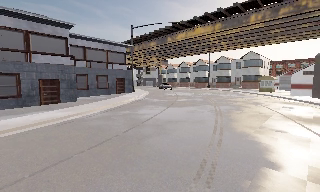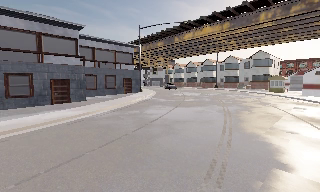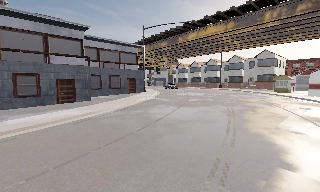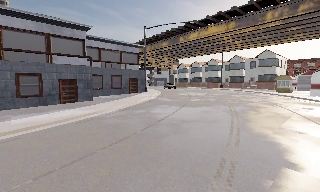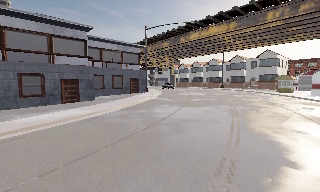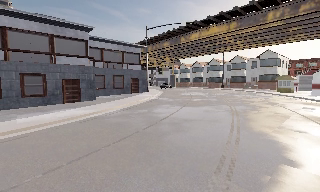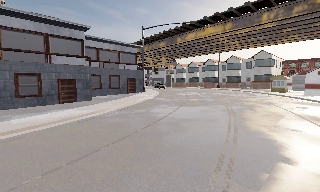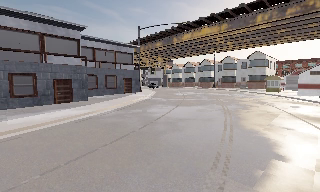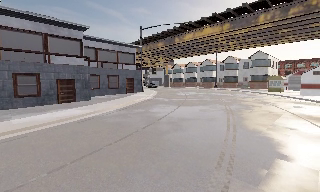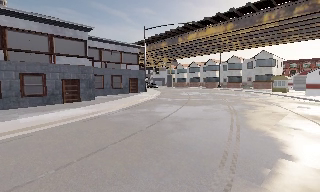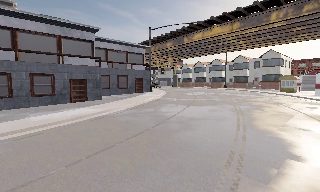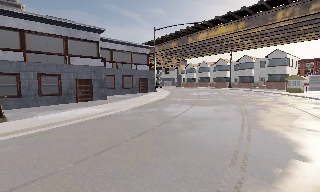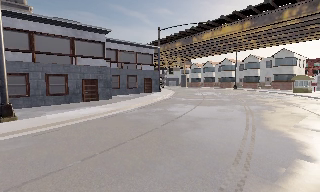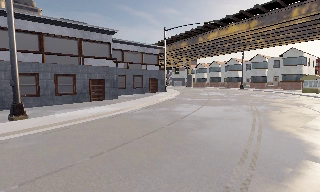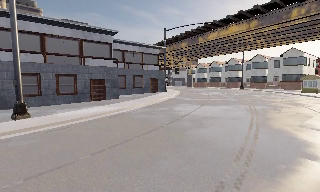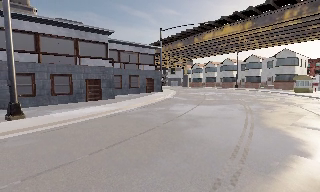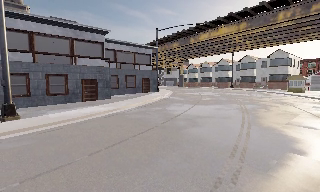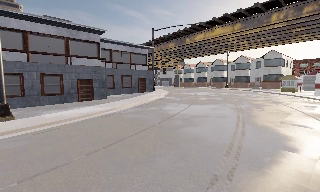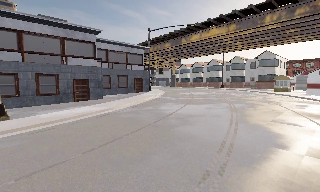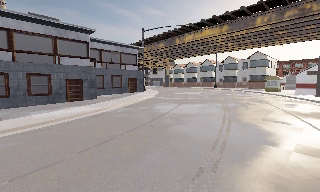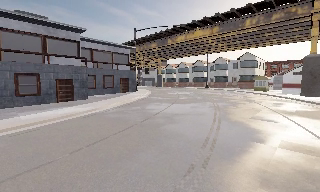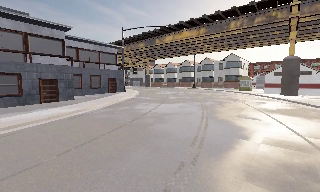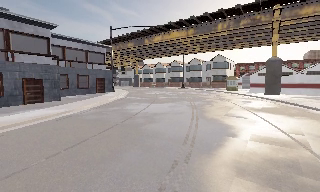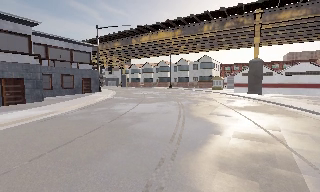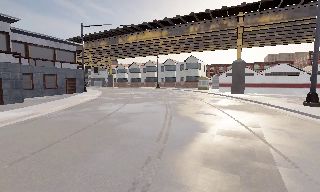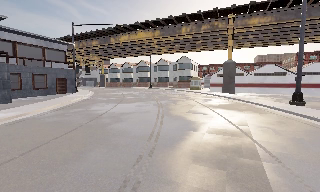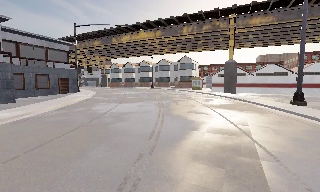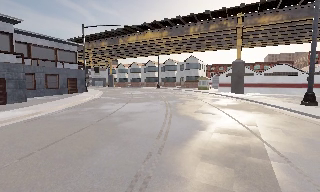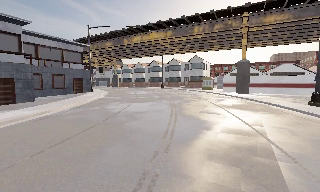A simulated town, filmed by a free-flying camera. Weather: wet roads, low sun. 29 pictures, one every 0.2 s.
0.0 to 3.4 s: The camera travels backward and to its left, about 1.5 m, so what stands in front gets smaller.
3.4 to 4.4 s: The camera pans to its right, which is clockwise from overhead, by about 15 degrees.
4.4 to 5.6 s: The camera travels backward, about 0.5 m, so what stands in front gets smaller.
The film runs backward here.
